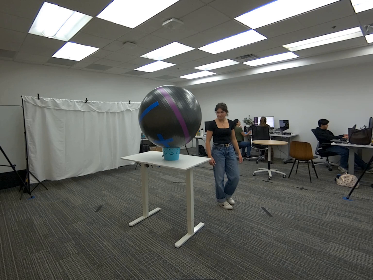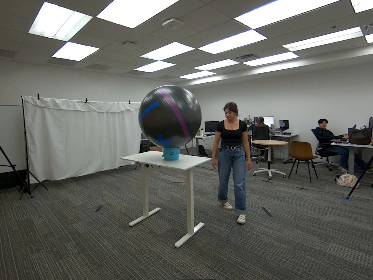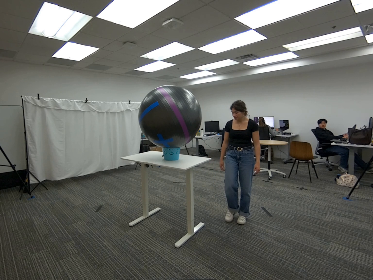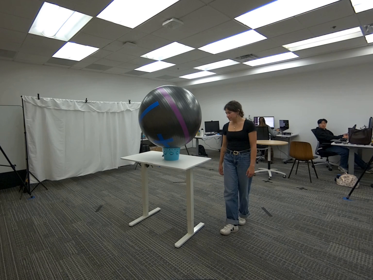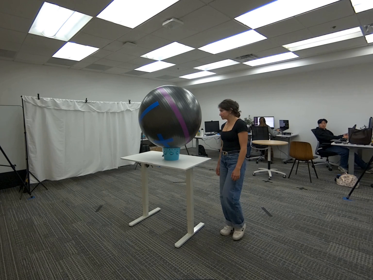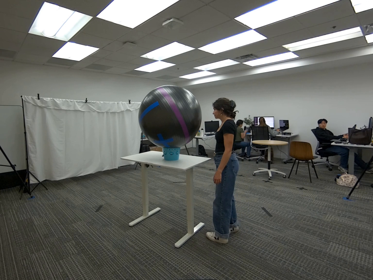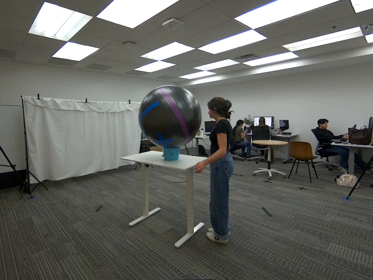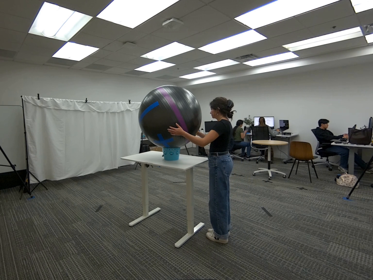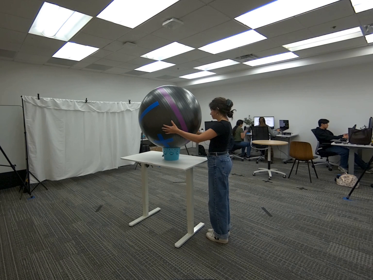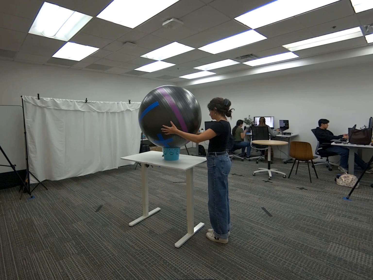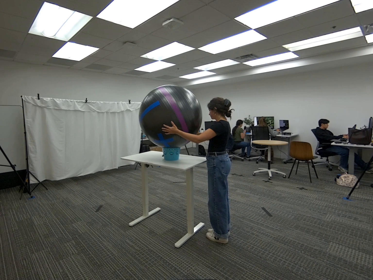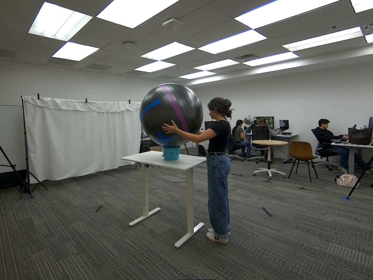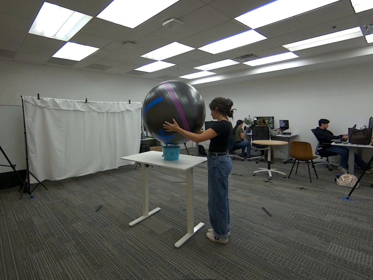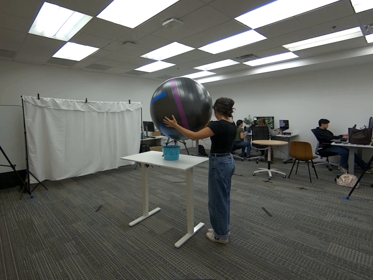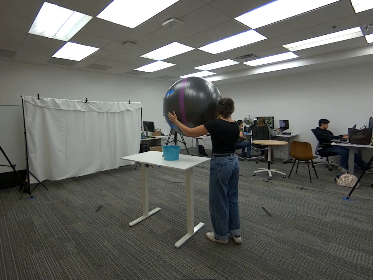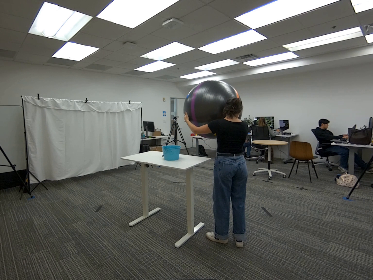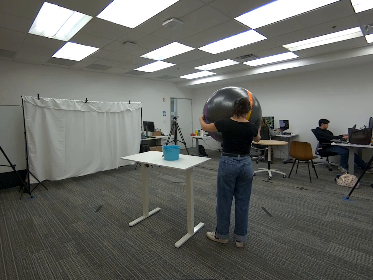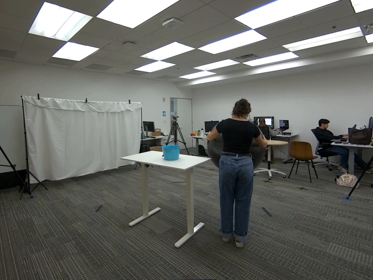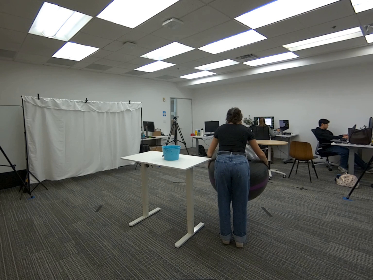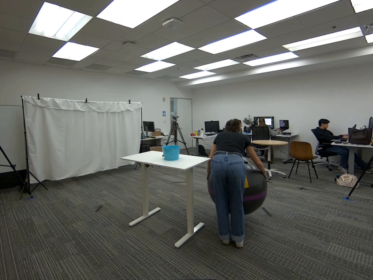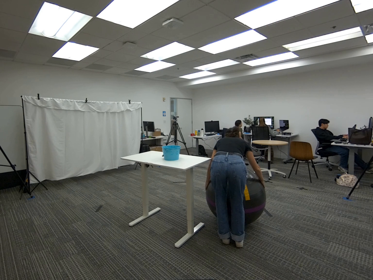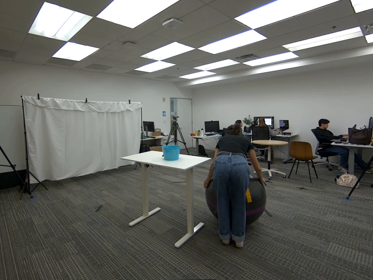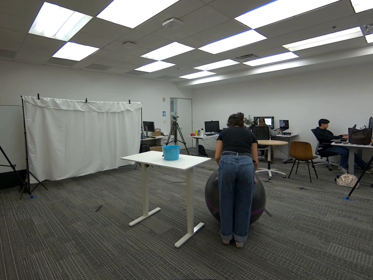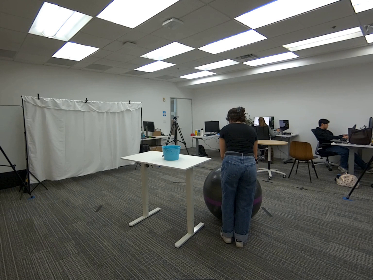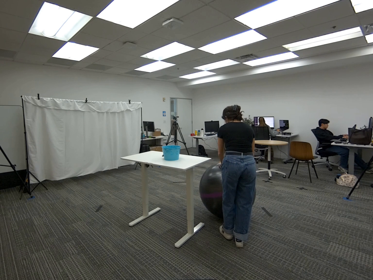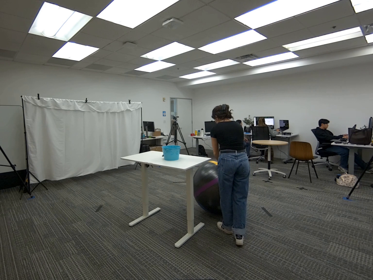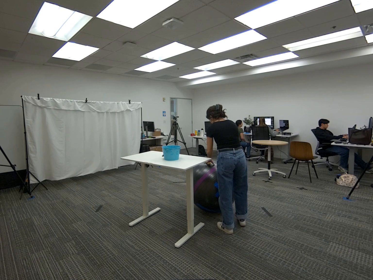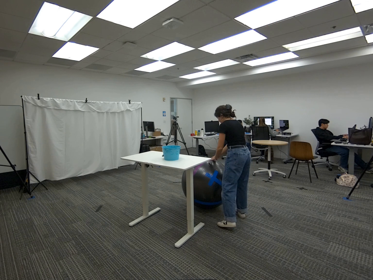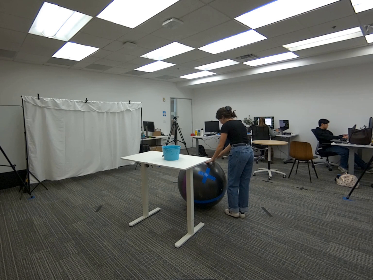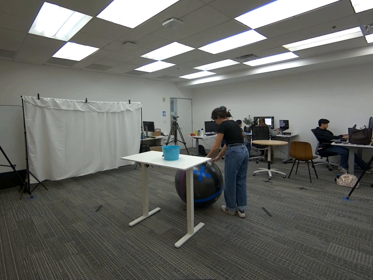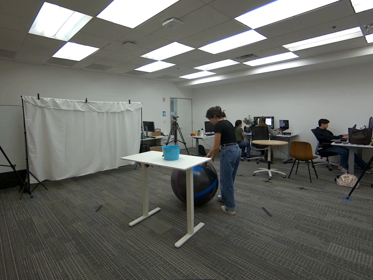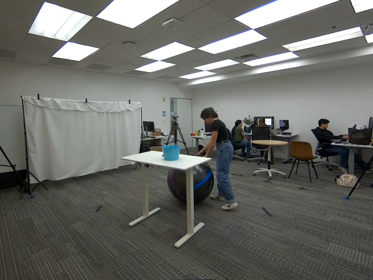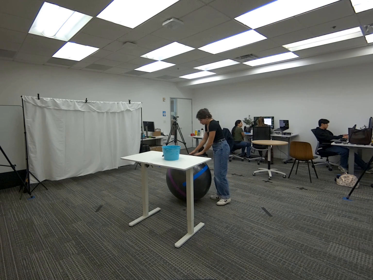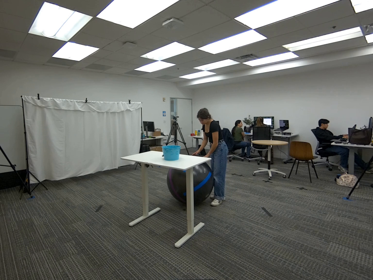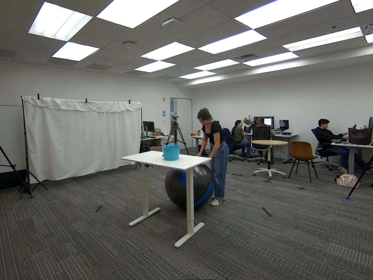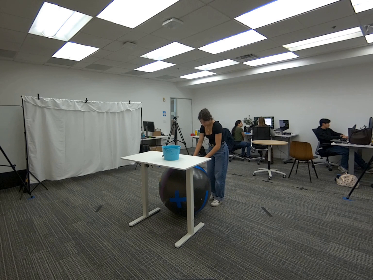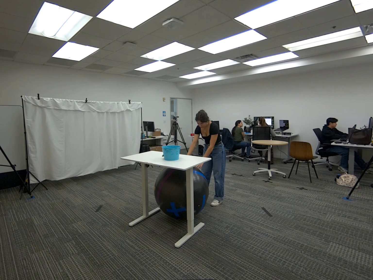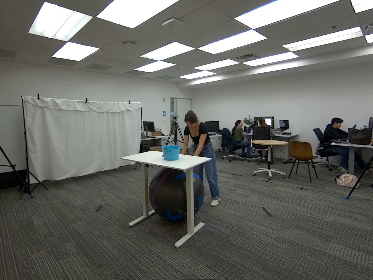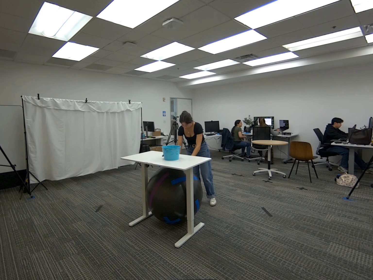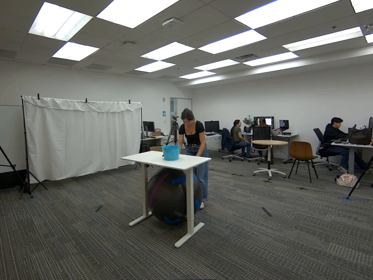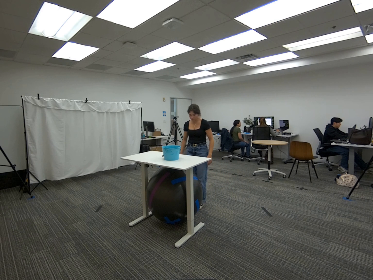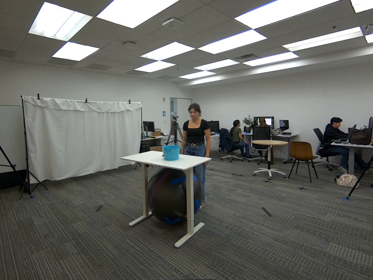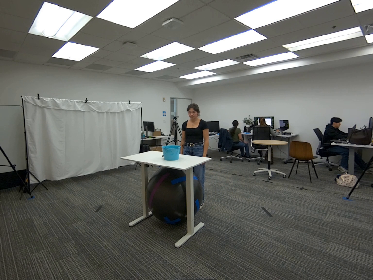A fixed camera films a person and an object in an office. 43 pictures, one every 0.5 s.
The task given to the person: Walk over to the yoga ball on the top of the white desk in the blue basket and hold onto the yoga ball with both hands and slowly roll the yoga ball under the desk while always keeping your hand on the yoga ball. Leave the yoga ball on the ground when complete.
